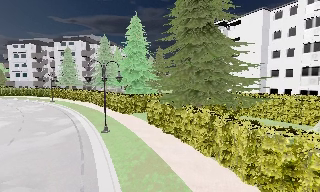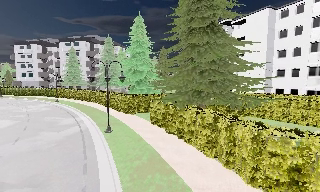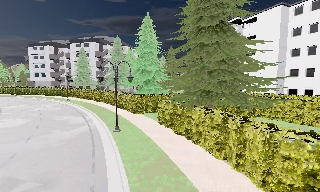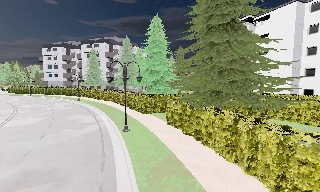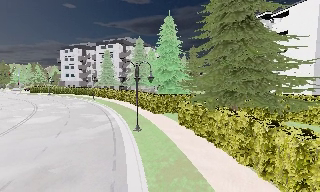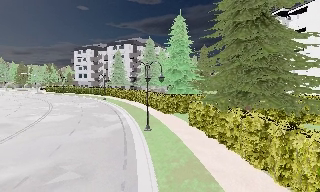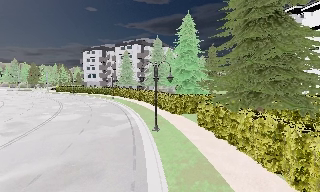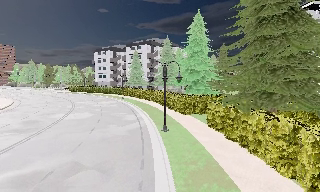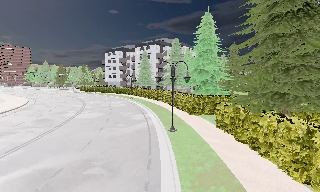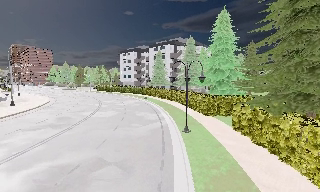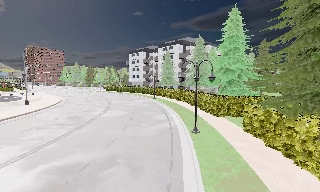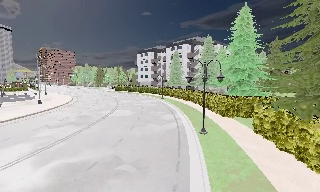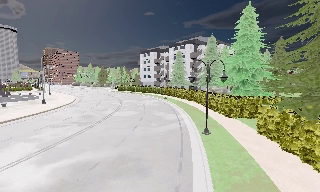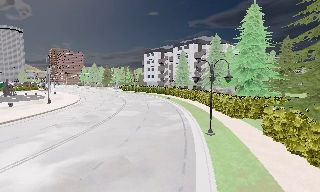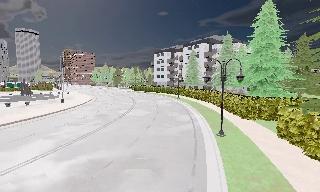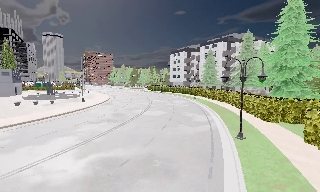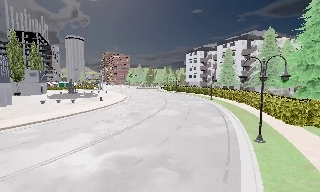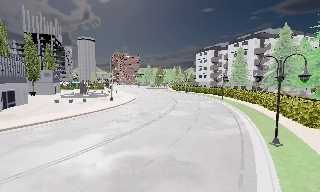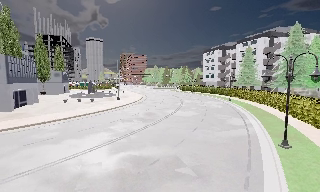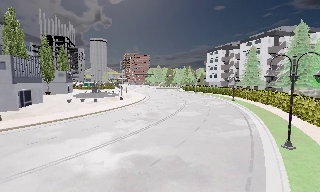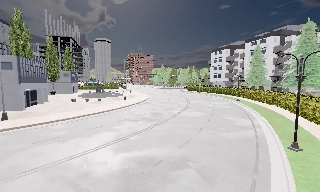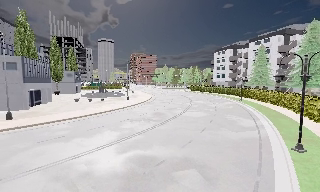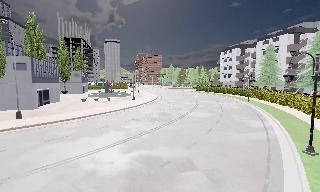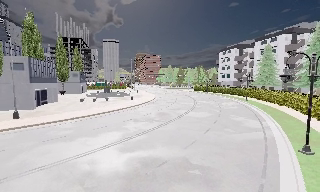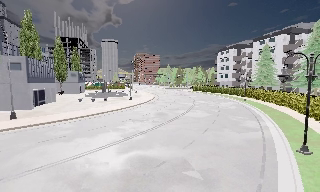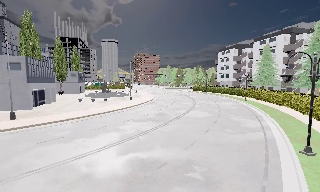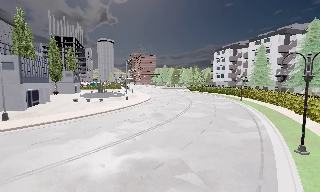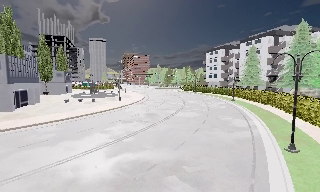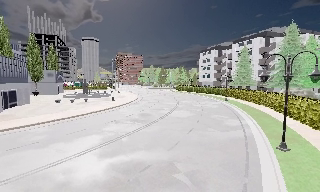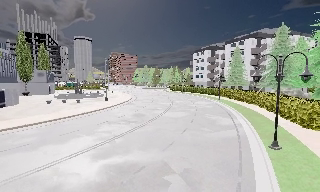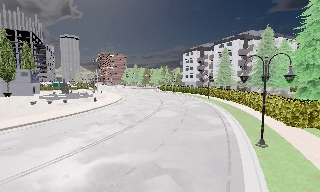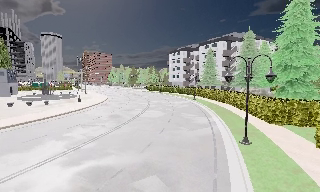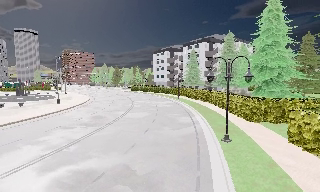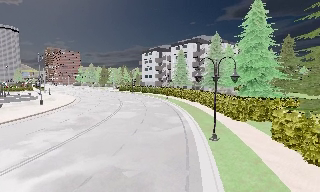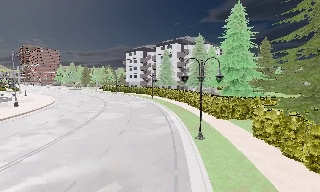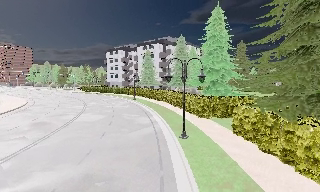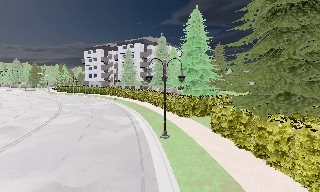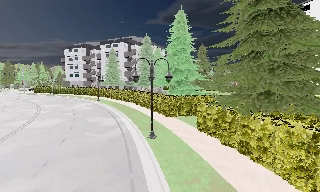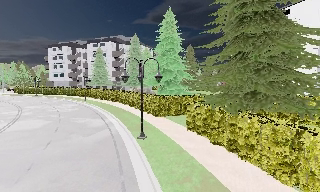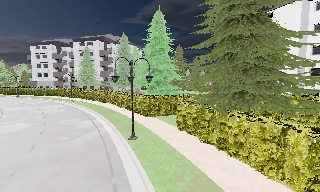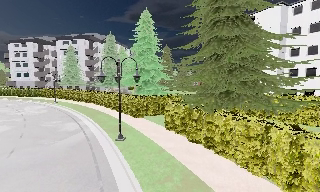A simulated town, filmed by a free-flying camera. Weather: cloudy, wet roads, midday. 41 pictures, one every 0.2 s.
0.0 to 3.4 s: The camera swings to its left by about 55 degrees, and the scene slides to the right. It travels forward, about 1 m.
3.4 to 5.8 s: The camera travels forward, about 0.5 m, so what stands in front looms larger.
5.8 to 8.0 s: The scene slides to the left, as the camera pans about 55 degrees to its right. It travels to its left and forward, about 0.5 m.
The film runs forward here.
